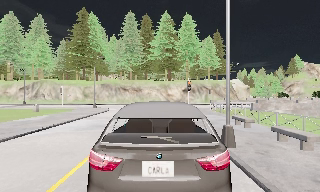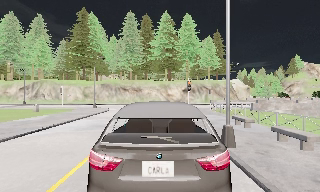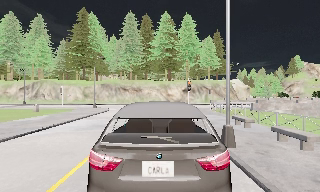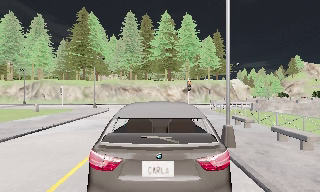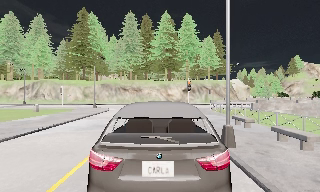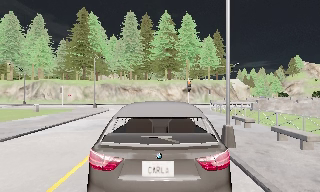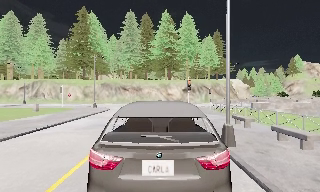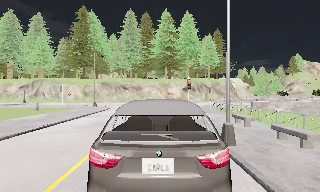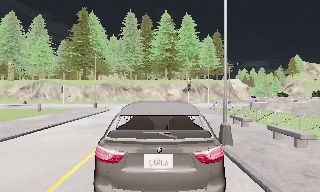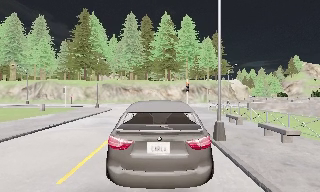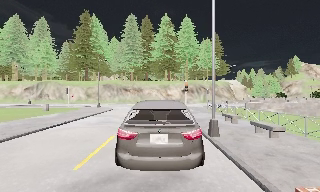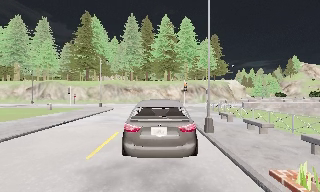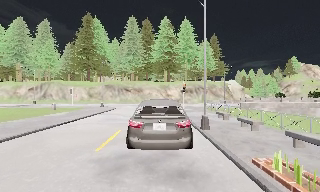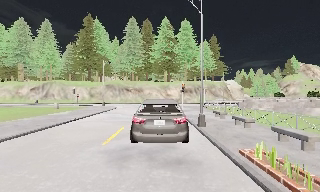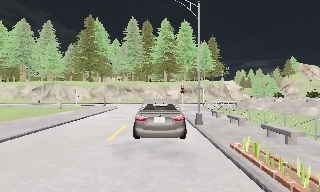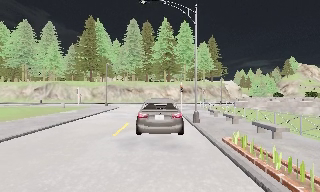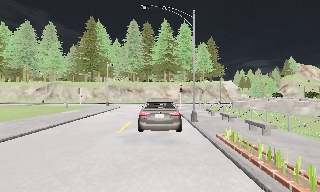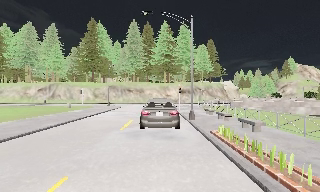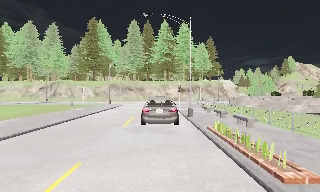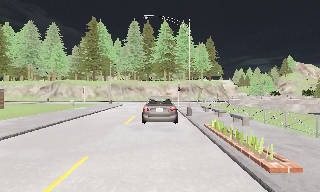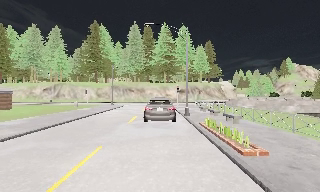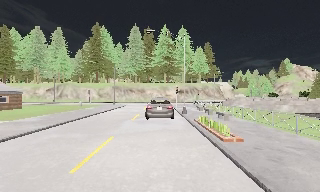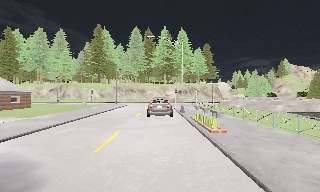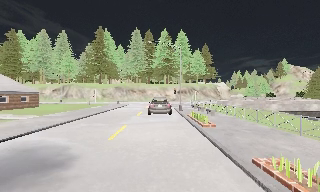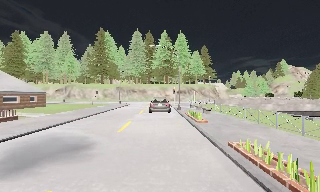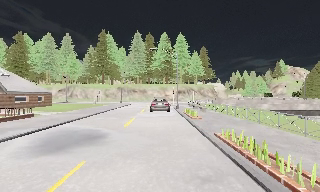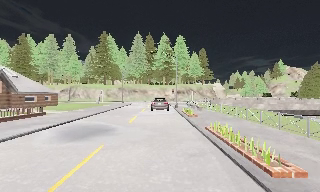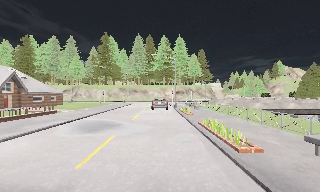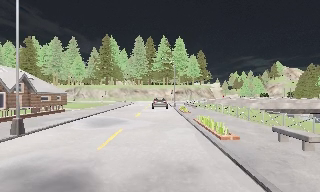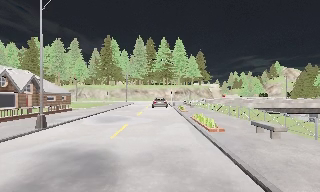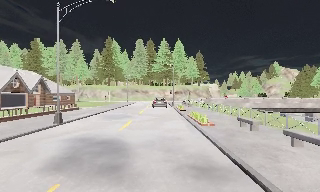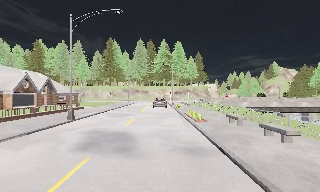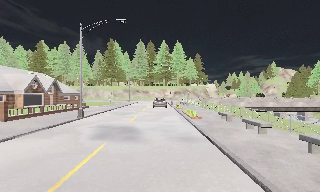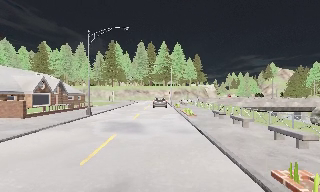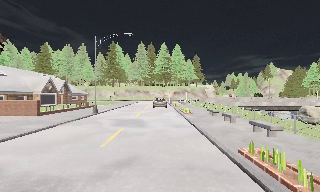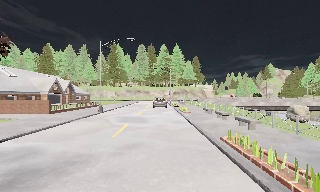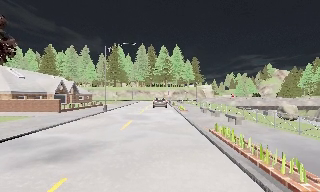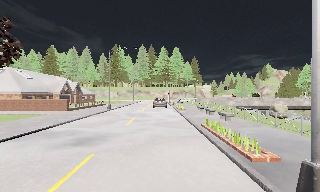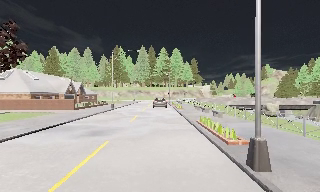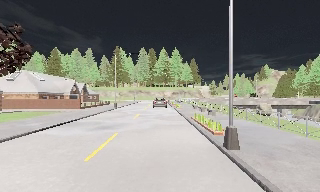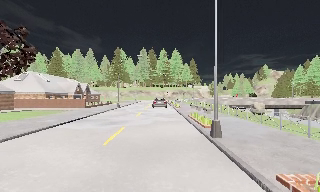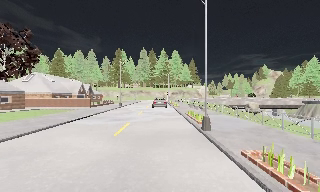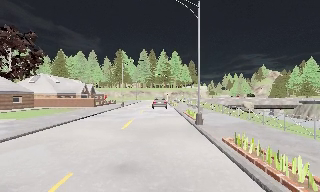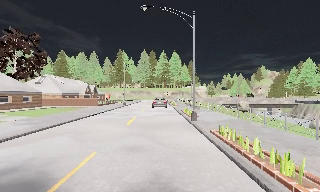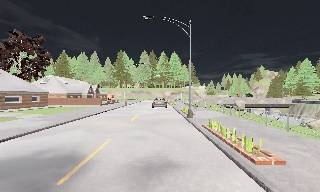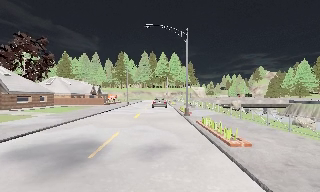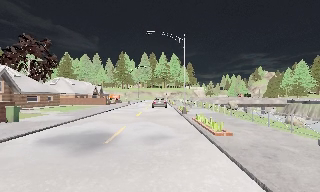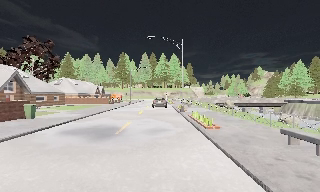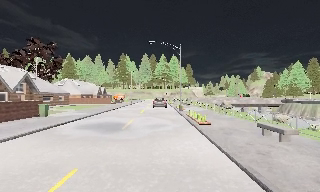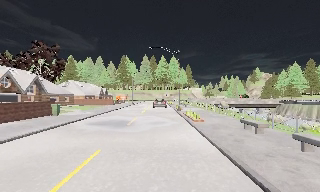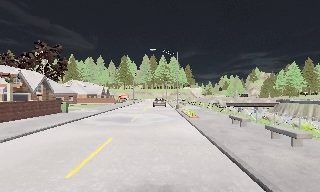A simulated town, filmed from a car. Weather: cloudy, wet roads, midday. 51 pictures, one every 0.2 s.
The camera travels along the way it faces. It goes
backward.
0.0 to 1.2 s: The camera keeps its place and its aim.
1.2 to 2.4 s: The camera travels backward, about 2.5 m, so what stands in front gets smaller. It gains speed.
2.4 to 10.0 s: The camera travels backward, about 50 m, so what stands in front gets smaller.
The film runs backward here.
